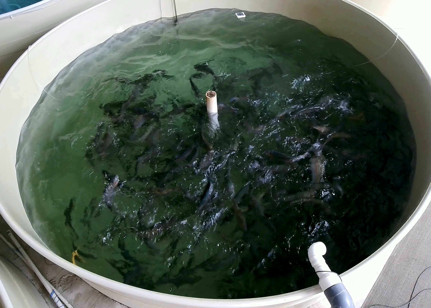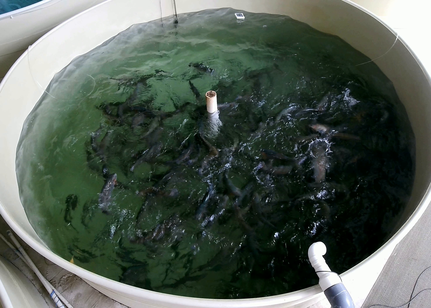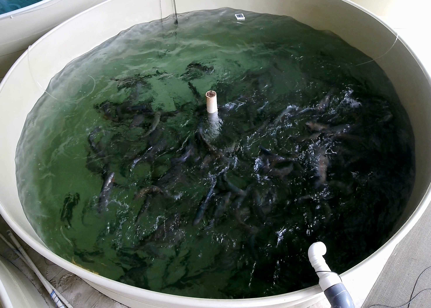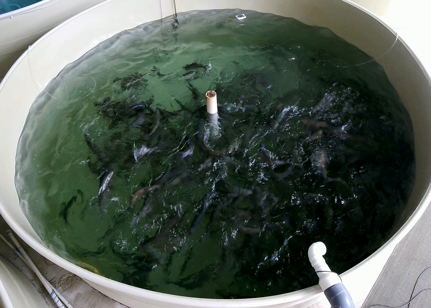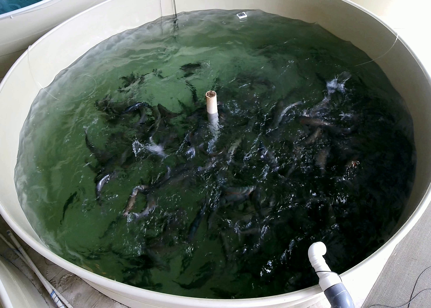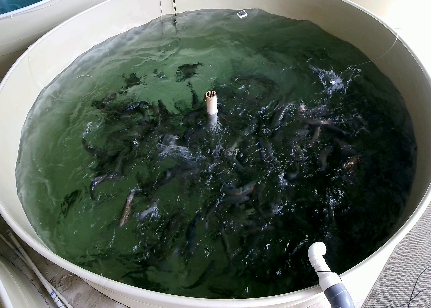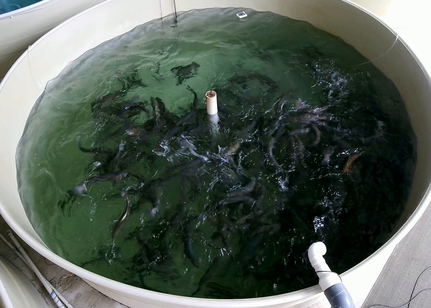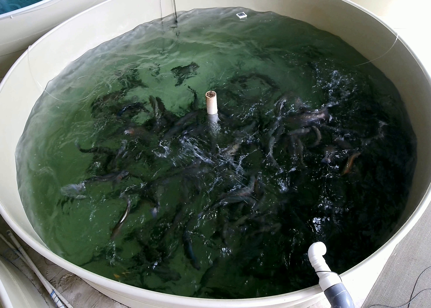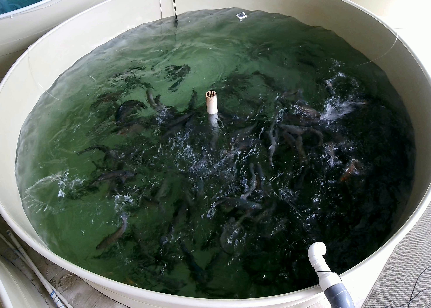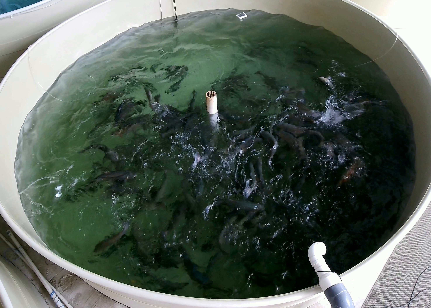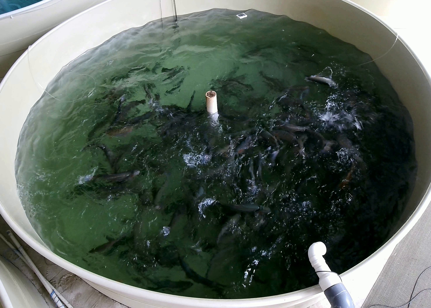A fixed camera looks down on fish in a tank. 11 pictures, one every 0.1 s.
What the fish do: Strong feeding.
